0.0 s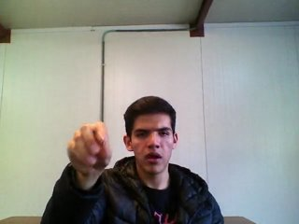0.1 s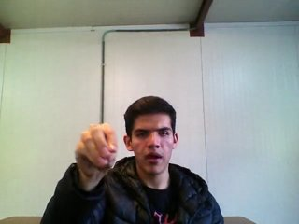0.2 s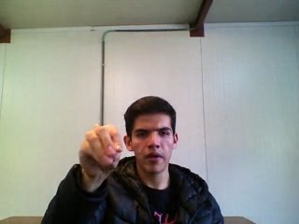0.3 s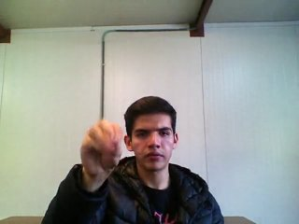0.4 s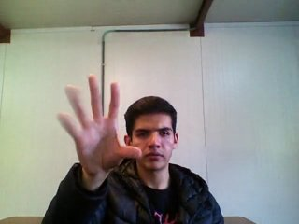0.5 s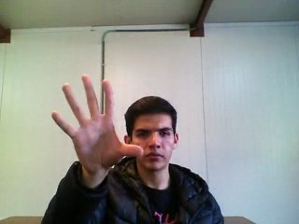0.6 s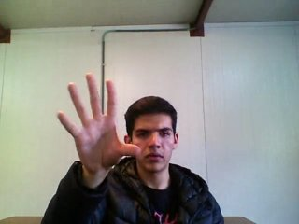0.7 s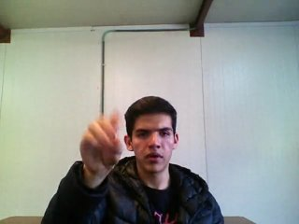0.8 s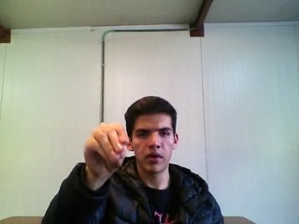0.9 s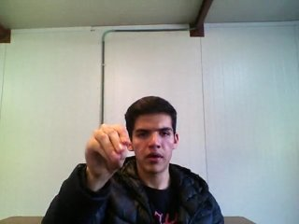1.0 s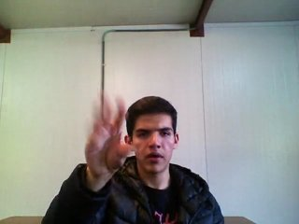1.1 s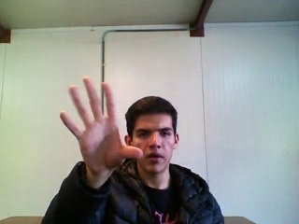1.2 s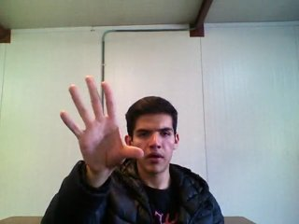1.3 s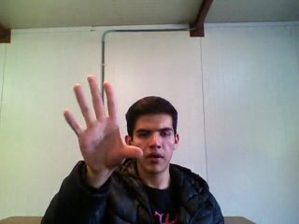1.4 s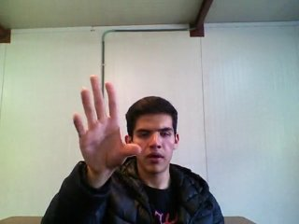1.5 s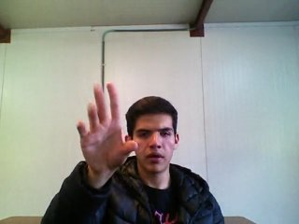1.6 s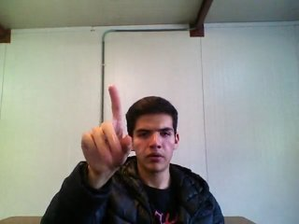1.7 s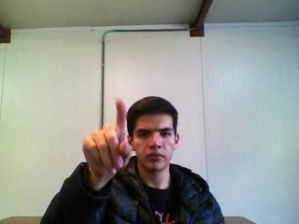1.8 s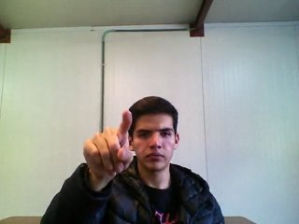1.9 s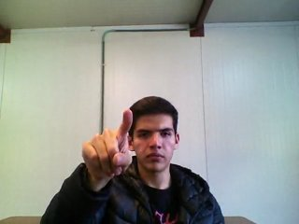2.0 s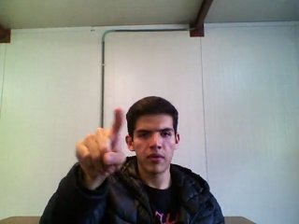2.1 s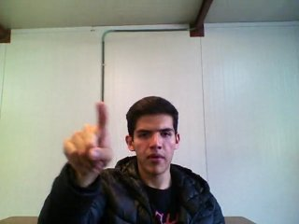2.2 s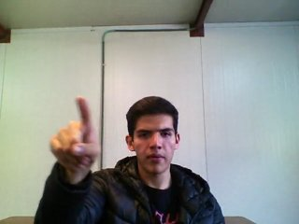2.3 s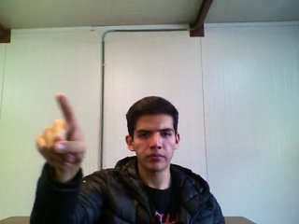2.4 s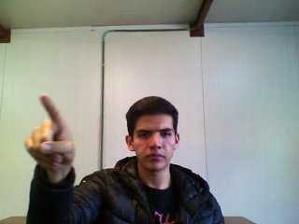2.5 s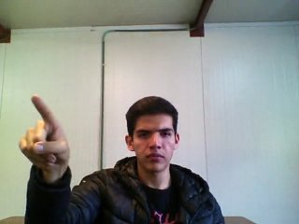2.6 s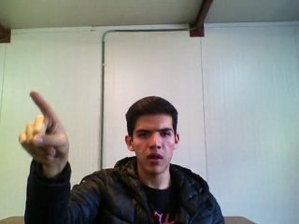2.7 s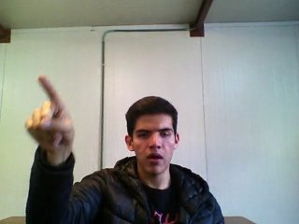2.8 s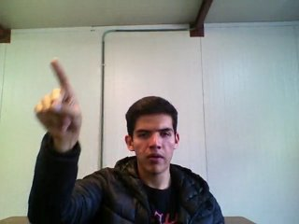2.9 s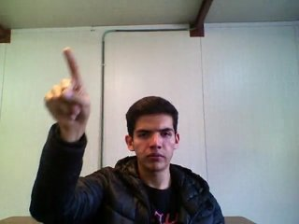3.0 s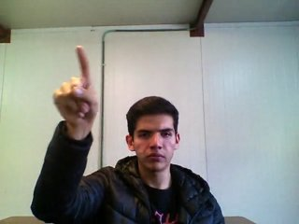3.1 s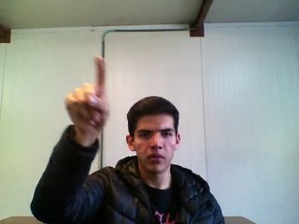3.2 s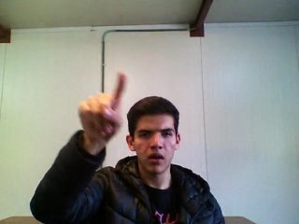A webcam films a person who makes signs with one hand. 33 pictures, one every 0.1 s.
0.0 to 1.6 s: Open twice.
1.7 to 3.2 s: Pointing with one finger.
